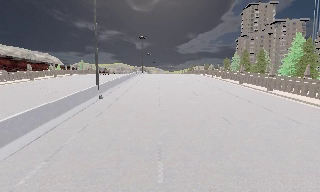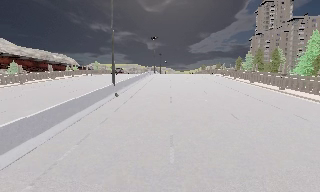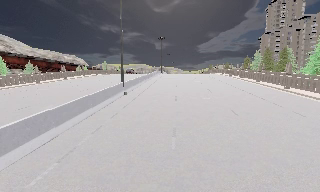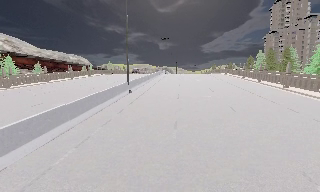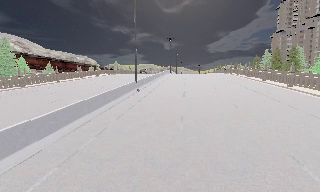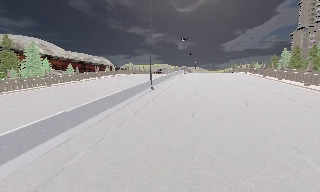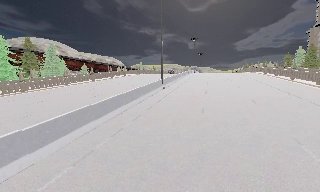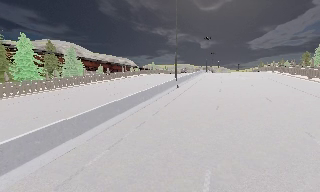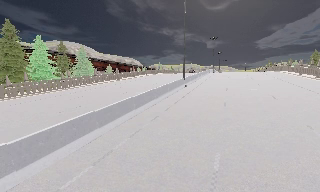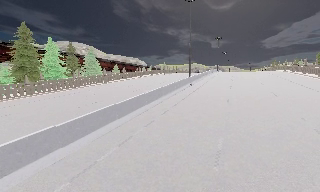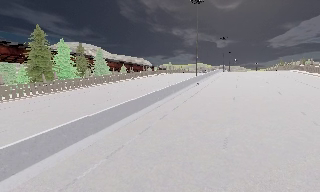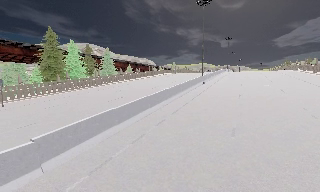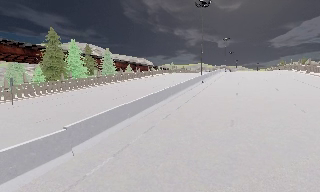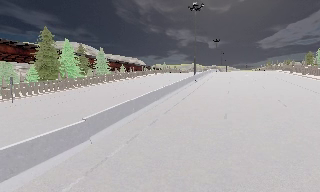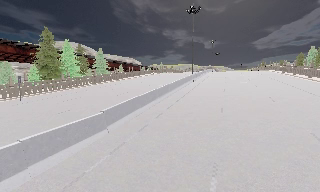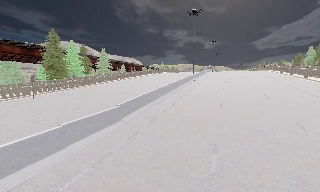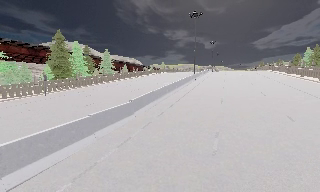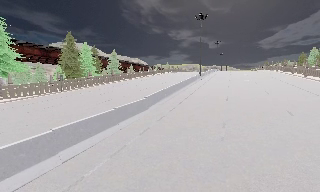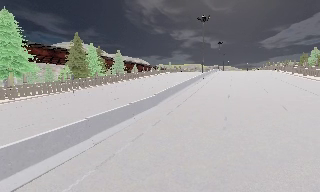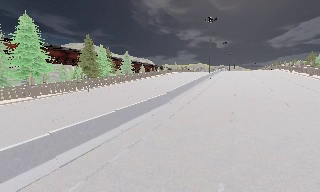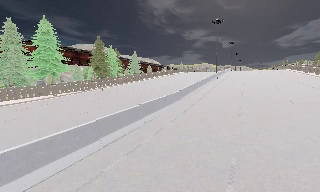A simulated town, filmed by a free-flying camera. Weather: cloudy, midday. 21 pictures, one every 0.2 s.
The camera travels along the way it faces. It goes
backward.
0.0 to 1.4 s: The camera swings to its left by about 20 degrees, and the scene slides to the right. It travels backward, about 6 m, so what stands in front gets smaller.
1.4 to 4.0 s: The camera travels backward and to its left, about 16 m, so what stands in front gets smaller.
The film runs backward here.
